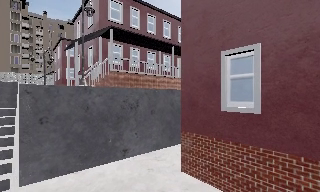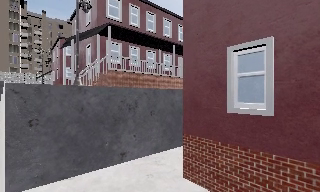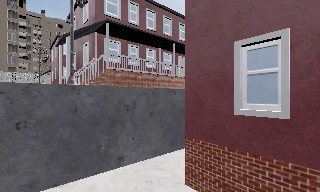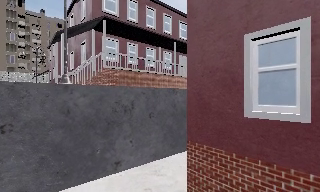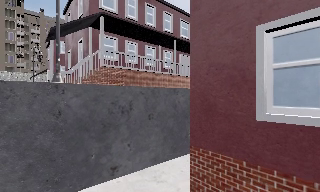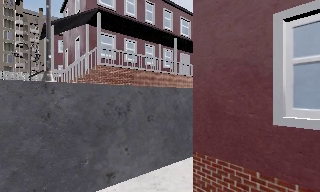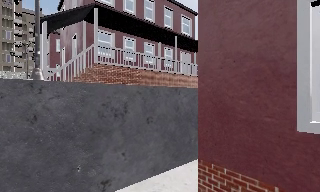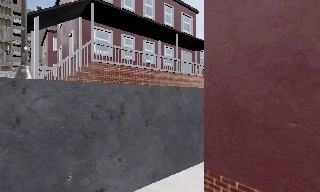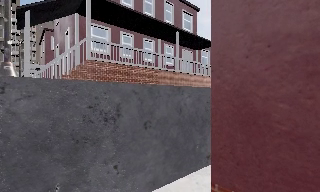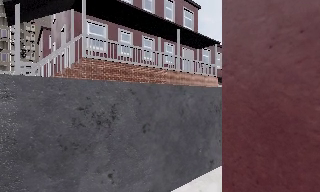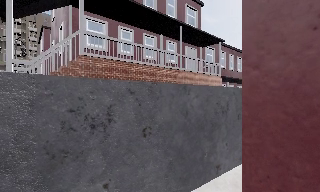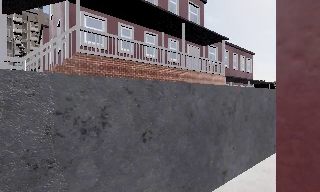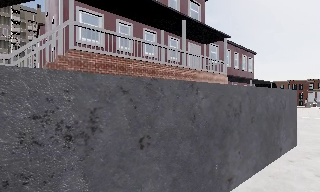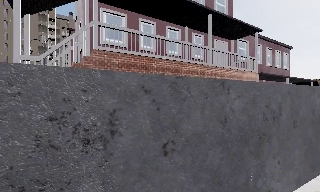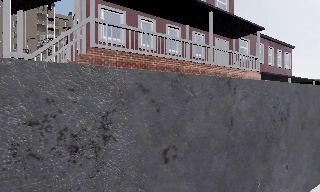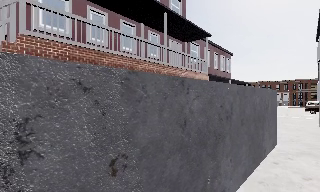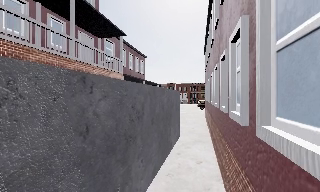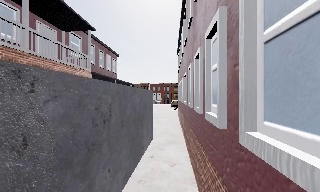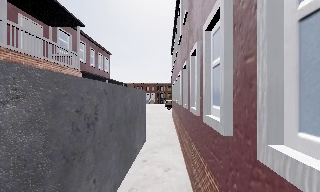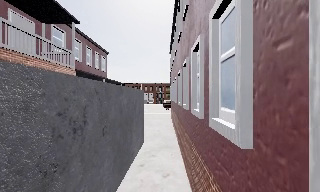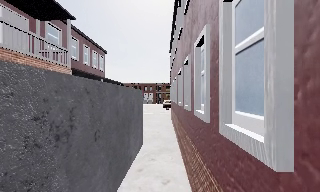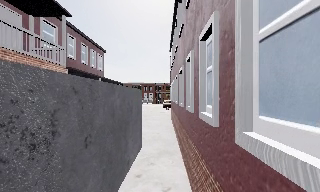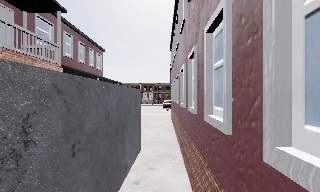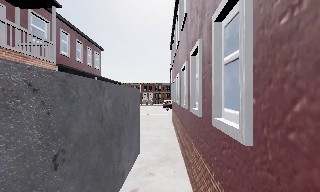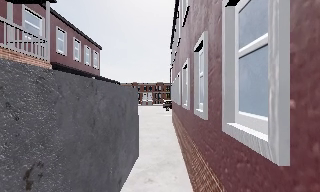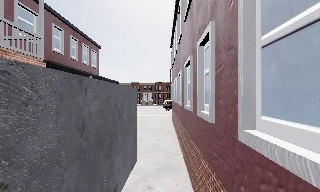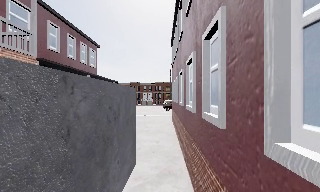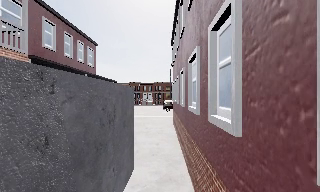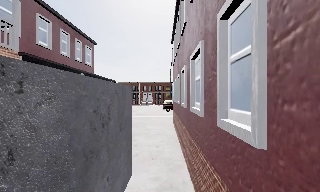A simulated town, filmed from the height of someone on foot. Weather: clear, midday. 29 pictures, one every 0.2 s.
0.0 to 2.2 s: The camera travels forward, about 4.5 m, so what stands in front looms larger.
2.2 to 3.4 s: The scene slides to the left, as the camera pans about 45 degrees to its right. It travels forward, about 2 m.
3.4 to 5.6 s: The camera travels forward, about 4.5 m, so what stands in front looms larger.
The film runs forward here.
